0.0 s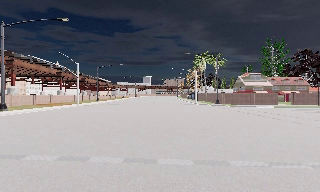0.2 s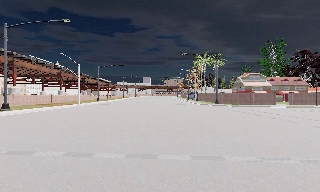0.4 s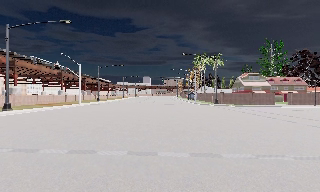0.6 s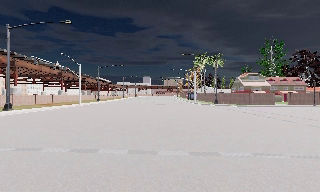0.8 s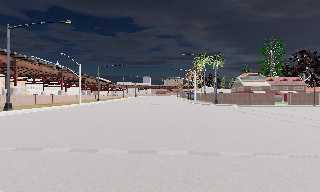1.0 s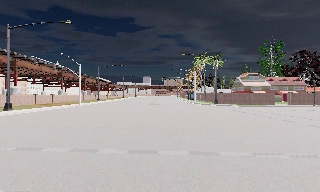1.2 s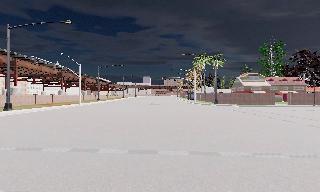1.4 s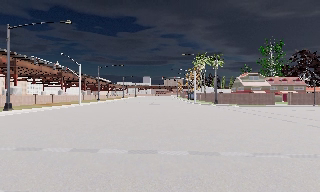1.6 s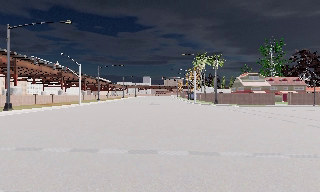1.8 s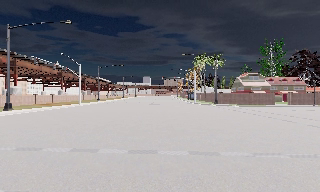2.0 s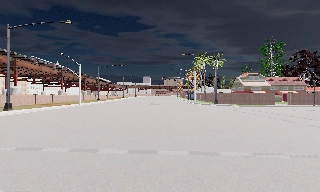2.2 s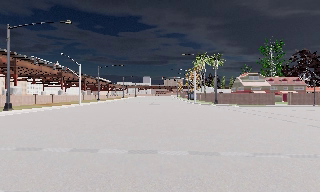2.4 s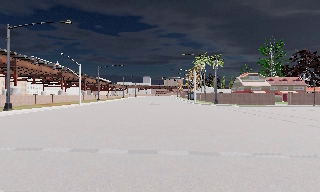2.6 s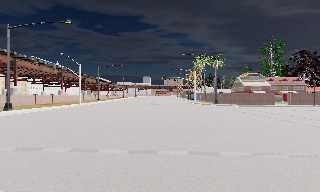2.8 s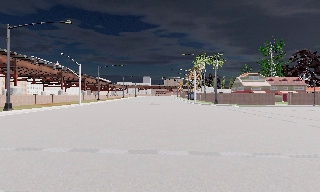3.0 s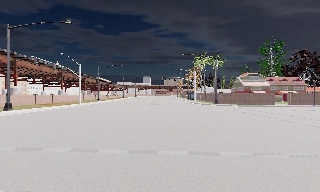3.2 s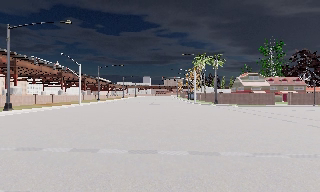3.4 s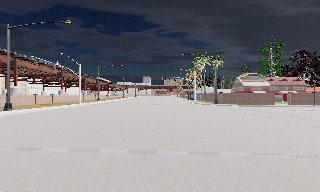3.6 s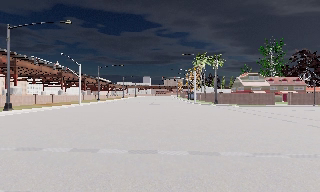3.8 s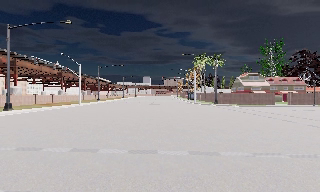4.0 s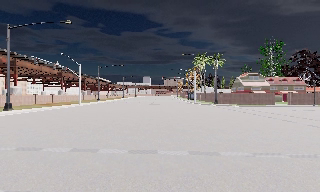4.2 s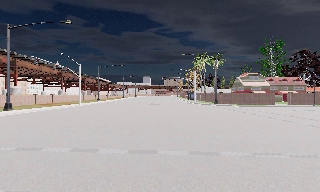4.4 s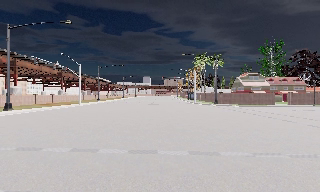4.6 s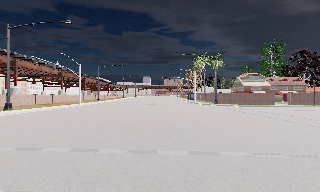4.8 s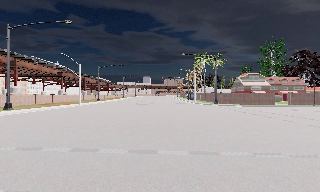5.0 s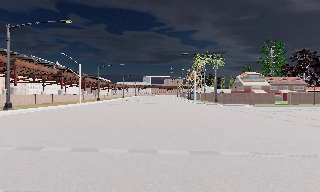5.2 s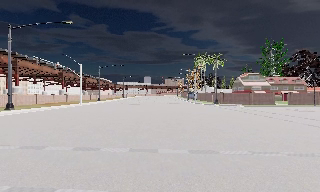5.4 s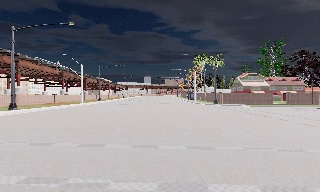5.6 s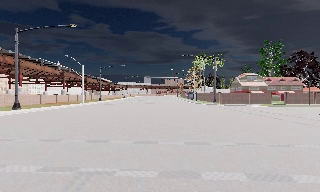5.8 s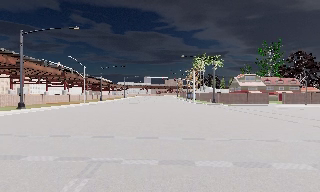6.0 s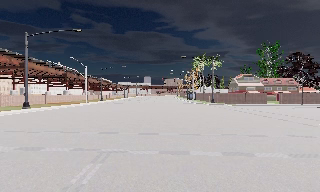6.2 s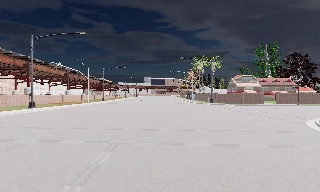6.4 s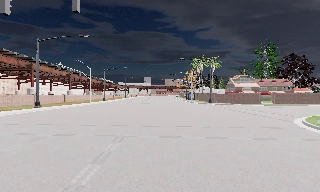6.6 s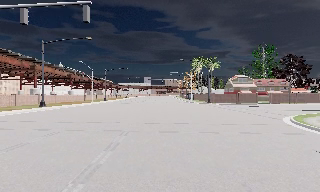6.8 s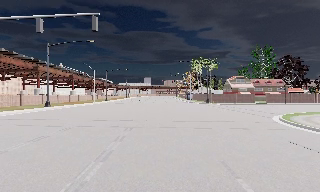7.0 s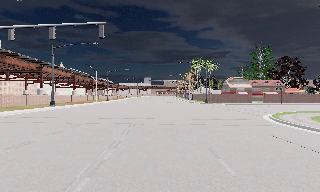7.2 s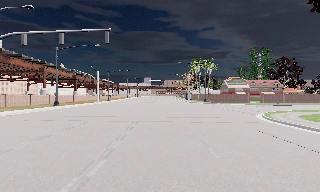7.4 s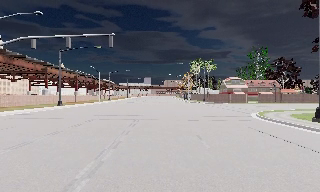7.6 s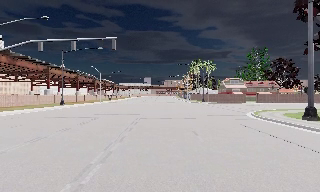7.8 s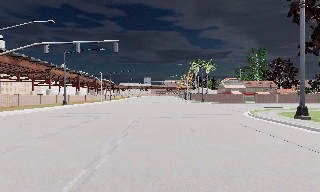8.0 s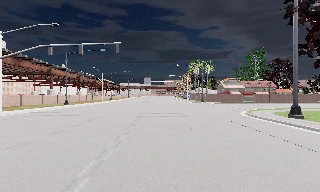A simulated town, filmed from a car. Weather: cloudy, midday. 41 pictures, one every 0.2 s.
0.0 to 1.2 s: The camera travels backward, about 0.5 m, so what stands in front gets smaller. It loses speed.
1.2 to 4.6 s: The camera keeps its place and its aim.
4.6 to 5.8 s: The camera travels backward, about 1.5 m, so what stands in front gets smaller. It gains speed.
5.8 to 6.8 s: The camera travels backward, about 5 m, so what stands in front gets smaller.
6.8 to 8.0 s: The camera travels backward, about 5 m, so what stands in front gets smaller. It loses speed.
The film runs backward here.
